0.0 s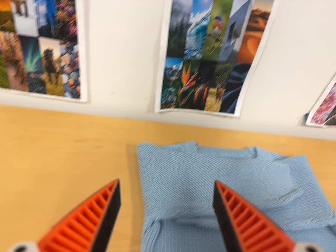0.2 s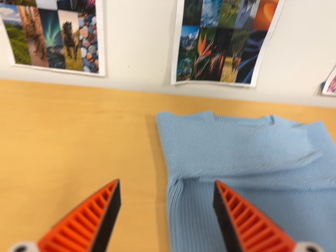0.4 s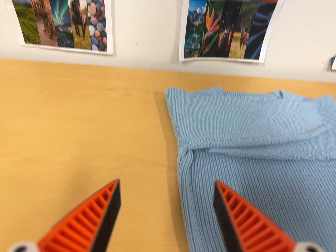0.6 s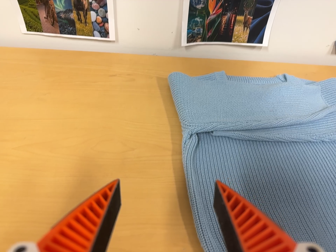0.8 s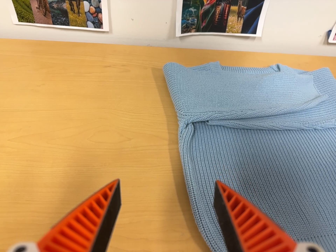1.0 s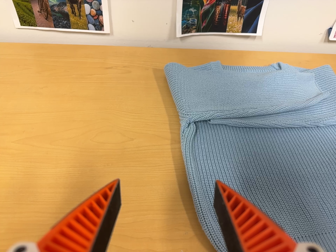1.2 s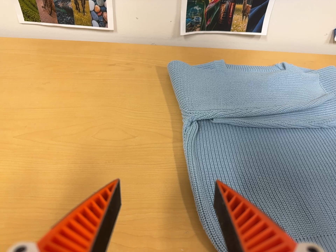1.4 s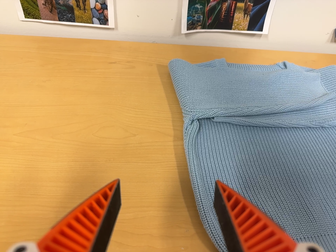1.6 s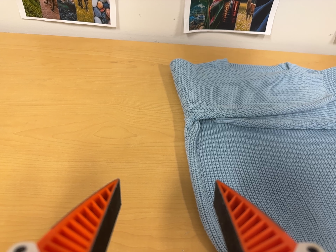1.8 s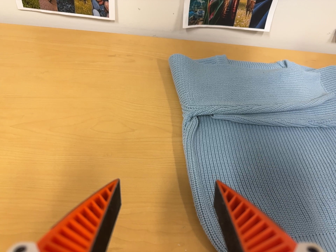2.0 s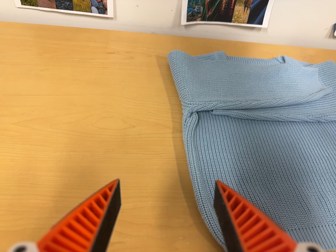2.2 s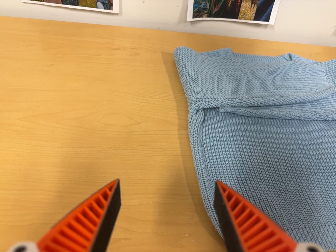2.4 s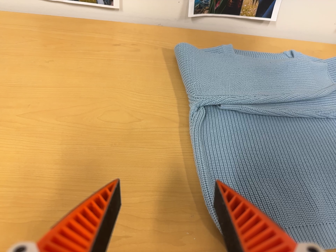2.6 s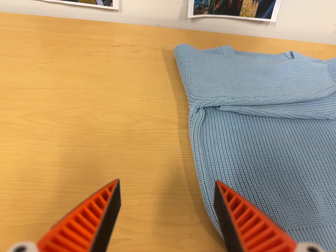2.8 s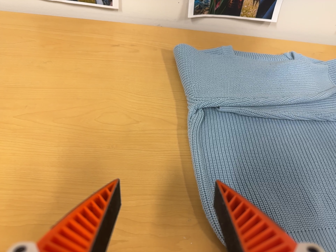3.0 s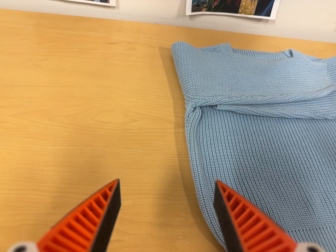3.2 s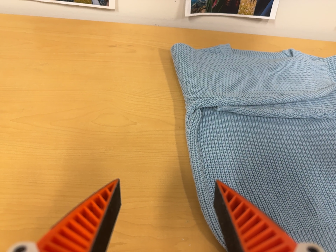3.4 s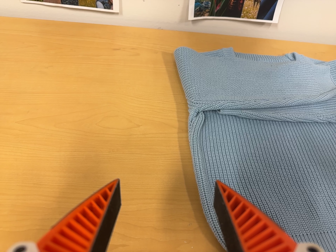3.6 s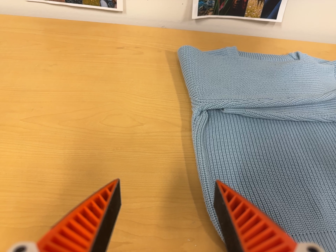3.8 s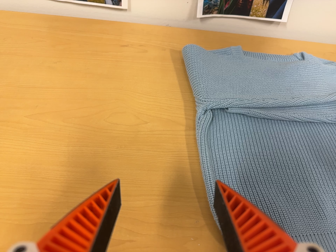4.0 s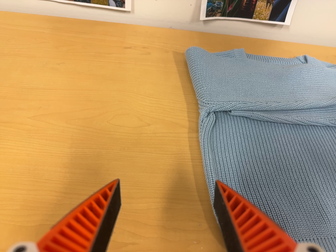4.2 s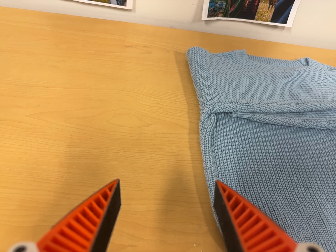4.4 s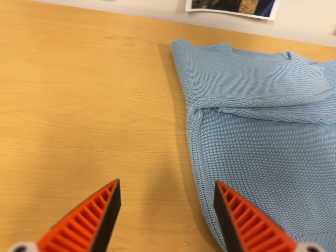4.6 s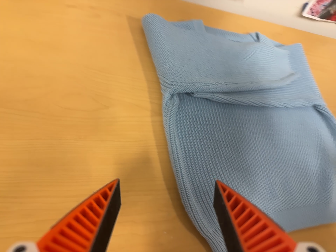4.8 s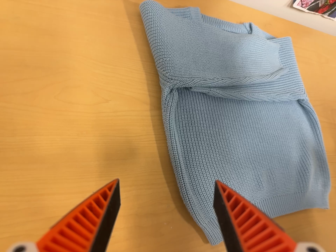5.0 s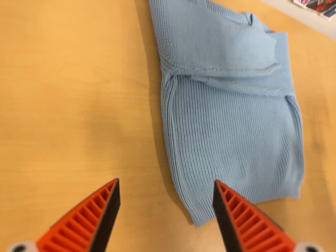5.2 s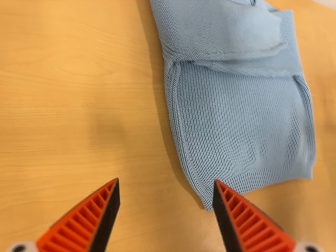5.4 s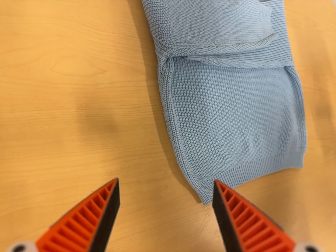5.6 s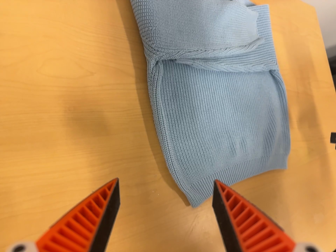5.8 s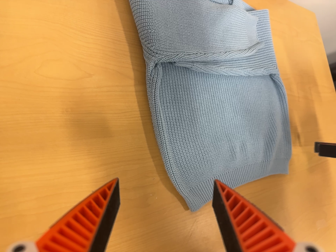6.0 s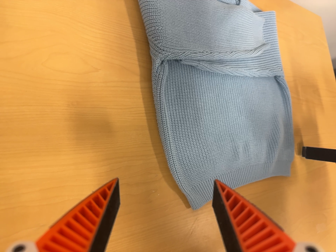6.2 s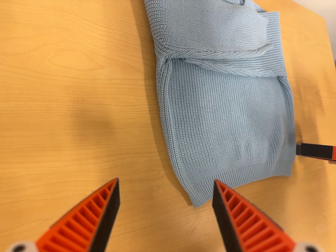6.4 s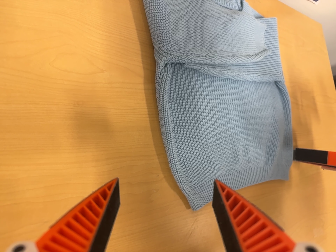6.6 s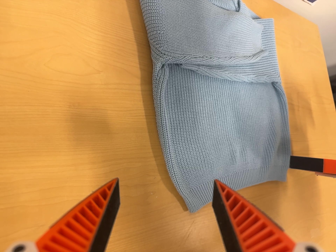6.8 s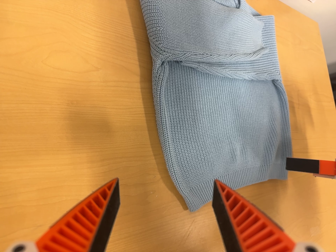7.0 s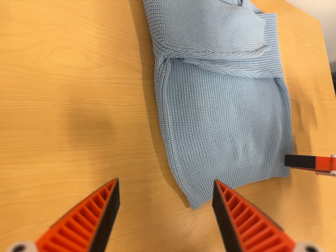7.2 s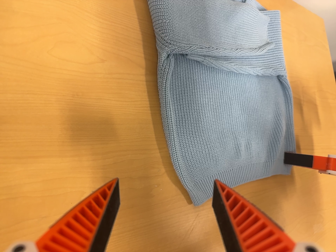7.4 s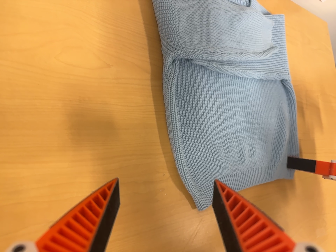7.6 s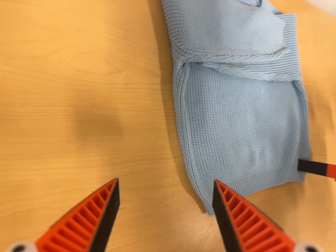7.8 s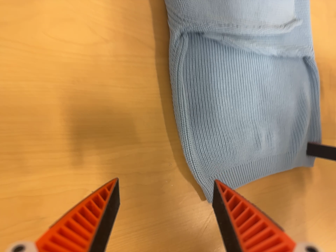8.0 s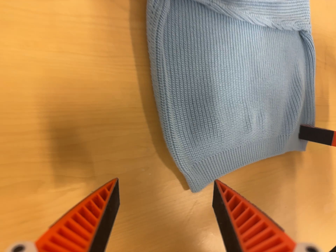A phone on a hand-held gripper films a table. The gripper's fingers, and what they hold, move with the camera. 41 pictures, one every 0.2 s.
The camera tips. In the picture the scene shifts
upward.
0.0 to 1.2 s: The camera travels toward the bottom of its view, about 12 cm, so close, fixed things drift upward. Its aim tips toward the bottom of its view by about 10 degrees, and the scene shifts upward.
1.2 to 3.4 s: The camera shifts only a little, or ends up much as it began.
3.4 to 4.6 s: The camera pans to its right by about 15 degrees. It travels to its left, about 7 cm. Its aim tips toward the bottom of its view by about 10 degrees.
4.6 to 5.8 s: The camera pans to its right by about 15 degrees. It travels to its left and toward the top of its view, about 9 cm. Its aim tips toward the bottom of its view by about 15 degrees.
5.8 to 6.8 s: The camera shifts only a little, or ends up much as it began.
6.8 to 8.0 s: The camera travels forward, about 8 cm, so what stands in front looms larger. Its aim tips toward the bottom of its view by about 10 degrees, and the scene shifts upward.
The film runs forward here.
